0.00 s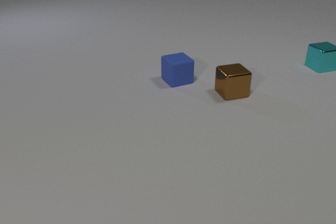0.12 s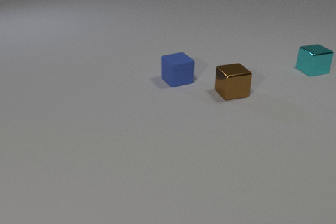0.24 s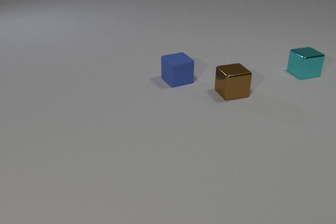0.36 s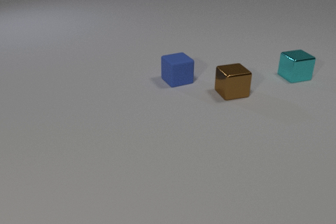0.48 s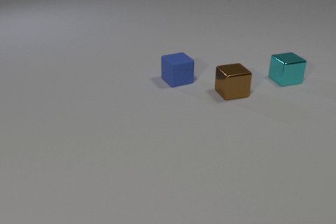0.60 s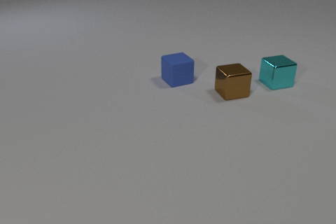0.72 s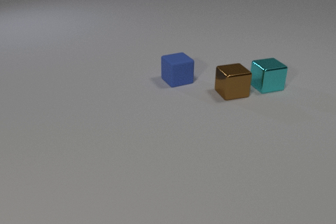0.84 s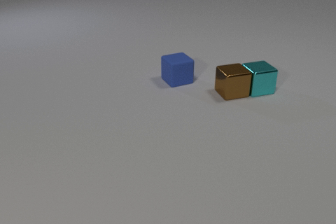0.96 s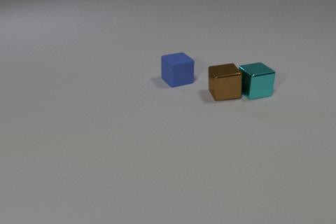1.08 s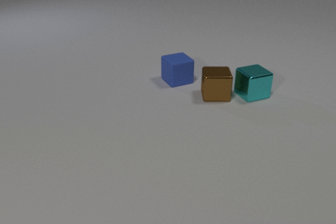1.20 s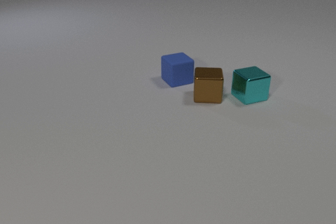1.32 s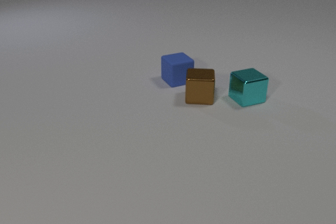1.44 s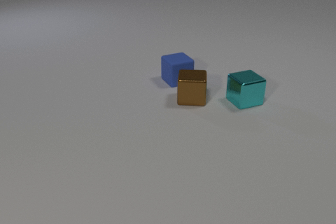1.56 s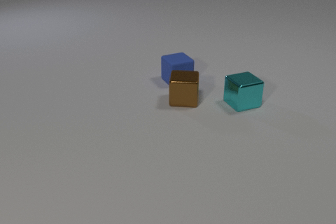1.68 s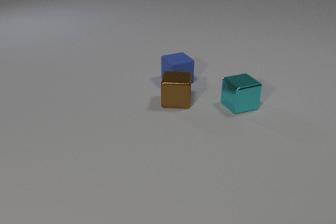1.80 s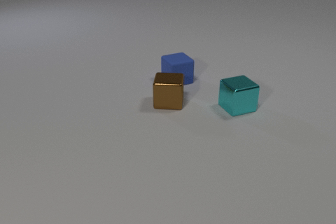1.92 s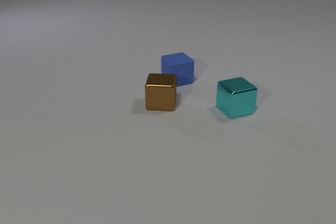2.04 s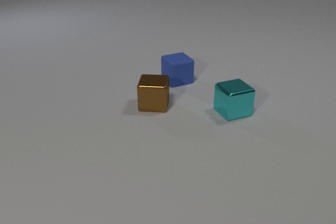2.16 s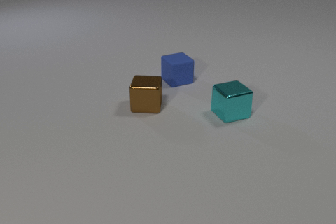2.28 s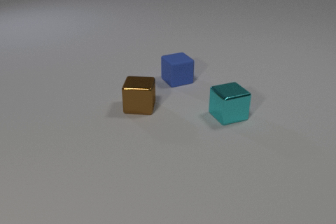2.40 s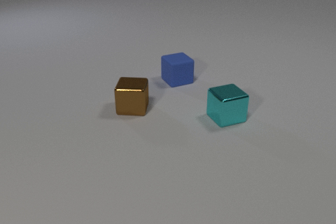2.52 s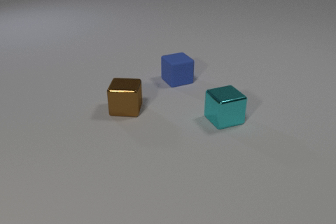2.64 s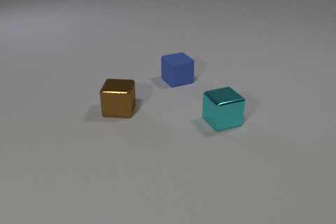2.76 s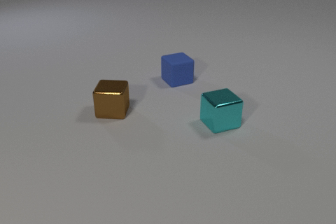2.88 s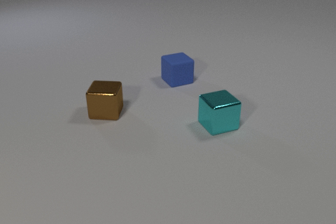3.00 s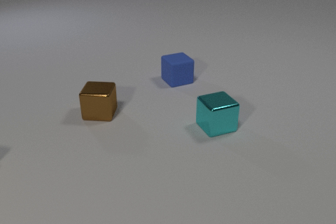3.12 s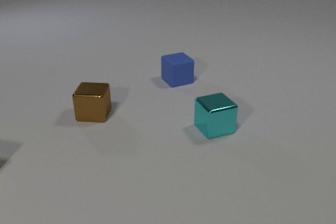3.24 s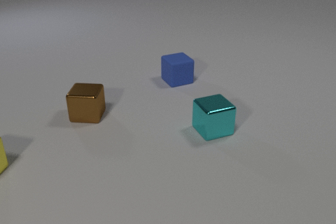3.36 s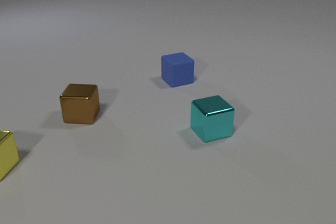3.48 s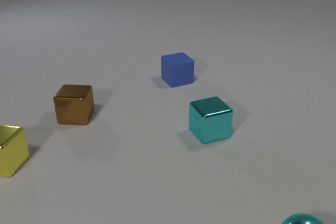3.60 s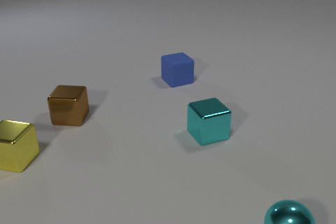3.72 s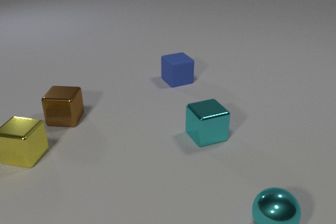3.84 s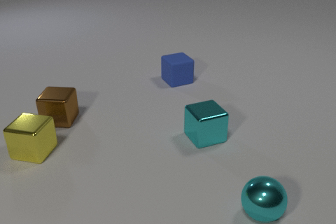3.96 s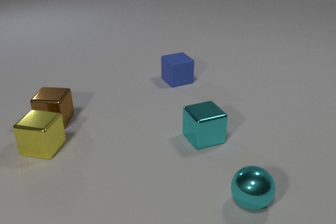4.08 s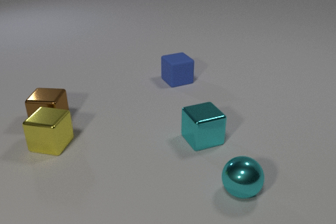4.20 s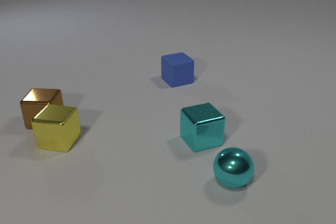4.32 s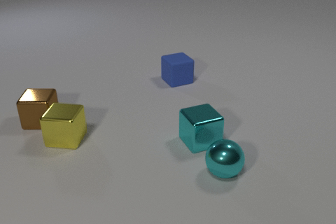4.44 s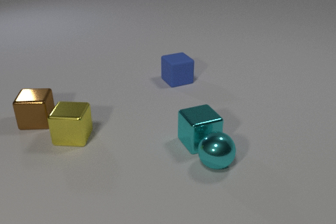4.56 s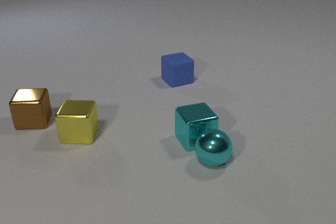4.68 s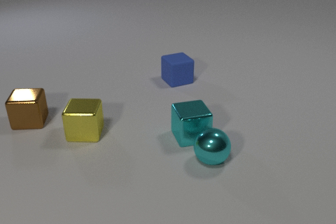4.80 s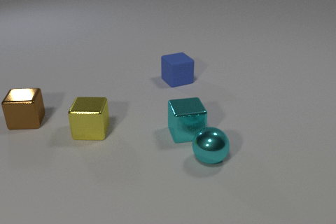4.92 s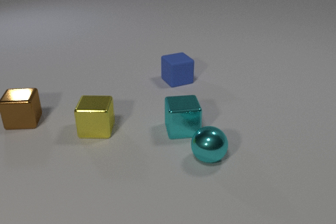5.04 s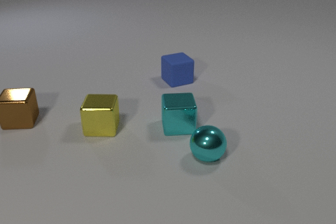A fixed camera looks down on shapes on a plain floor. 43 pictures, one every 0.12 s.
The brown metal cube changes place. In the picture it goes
to the left.
0.00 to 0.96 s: The cyan metal cube slides toward the camera and to the left. The brown metal cube slides to the left. The cyan metal cube and the brown metal cube collide.
0.96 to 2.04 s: The cyan metal cube slides toward the camera and to the left. The brown metal cube slides to the left.
2.04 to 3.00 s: The cyan metal cube slides toward the camera and to the left. The brown metal cube slides to the left.
3.00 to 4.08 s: The cyan metal cube slides toward the camera and to the left. The brown metal cube slides to the left. The cyan metal sphere comes in at the bottom edge, rolls away from the camera and to the left. The yellow metal cube comes in at the left edge, slides to the right.
4.08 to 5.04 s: The cyan metal cube slides to the left and away from the camera. The brown metal cube slides to the left. The cyan metal sphere rolls away from the camera and to the left. The yellow metal cube slides to the right. The brown metal cube and the yellow metal cube collide. The cyan metal cube and the cyan metal sphere collide.
How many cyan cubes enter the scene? 0.
How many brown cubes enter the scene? 0.
How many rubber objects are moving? 0.
